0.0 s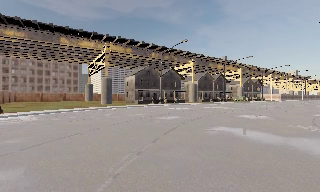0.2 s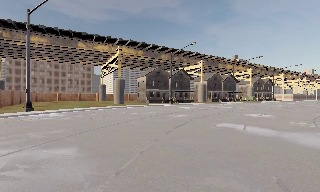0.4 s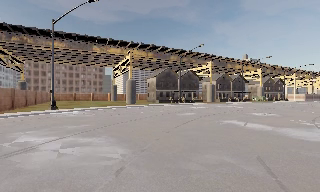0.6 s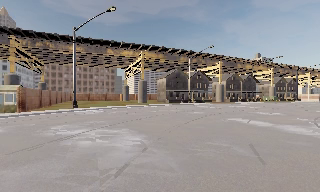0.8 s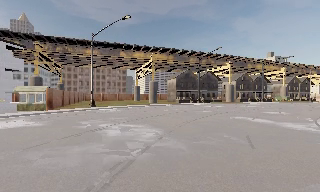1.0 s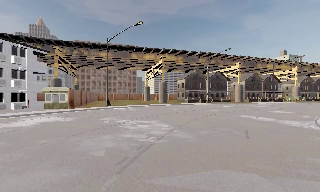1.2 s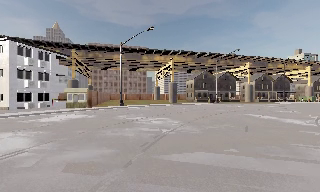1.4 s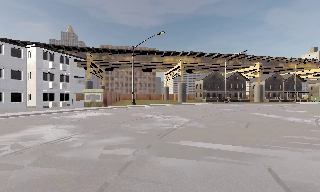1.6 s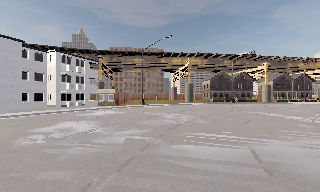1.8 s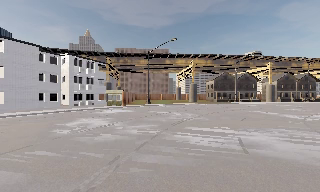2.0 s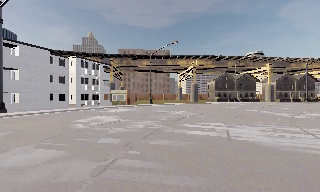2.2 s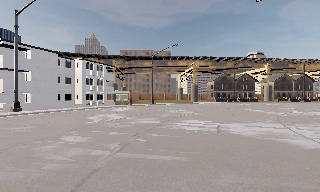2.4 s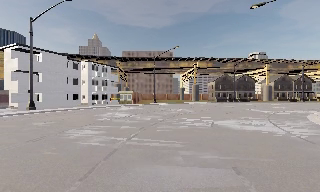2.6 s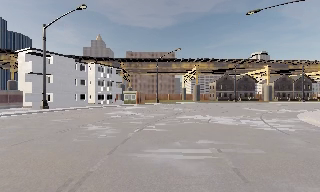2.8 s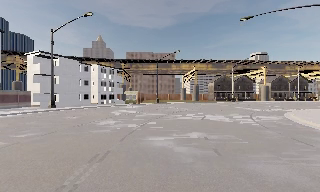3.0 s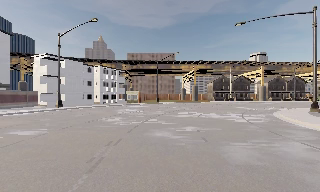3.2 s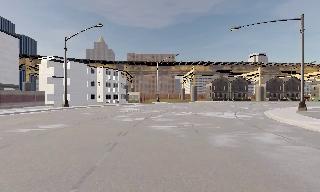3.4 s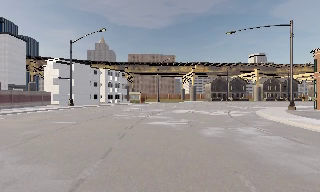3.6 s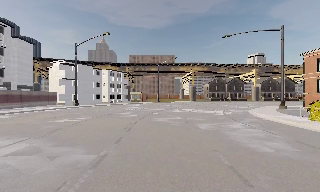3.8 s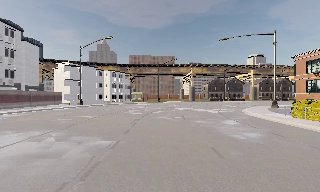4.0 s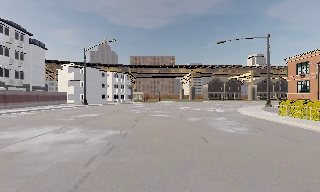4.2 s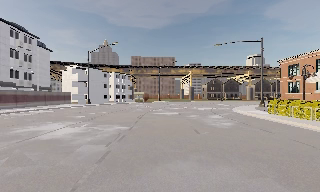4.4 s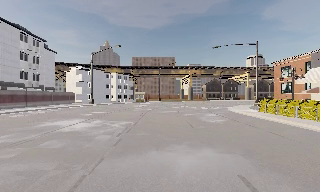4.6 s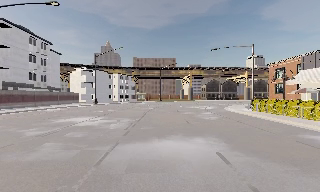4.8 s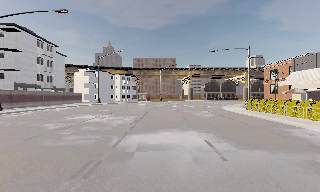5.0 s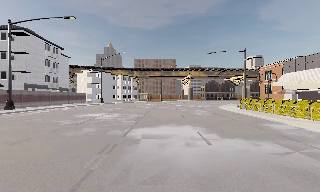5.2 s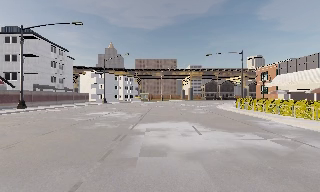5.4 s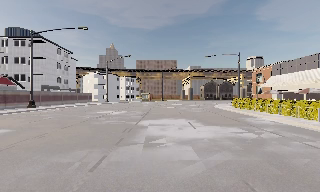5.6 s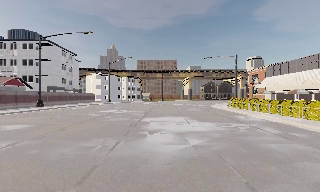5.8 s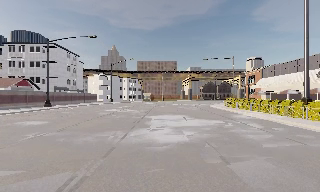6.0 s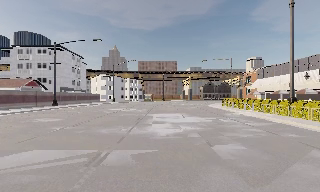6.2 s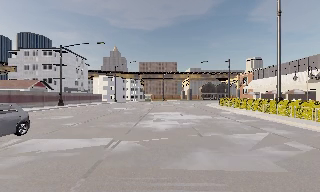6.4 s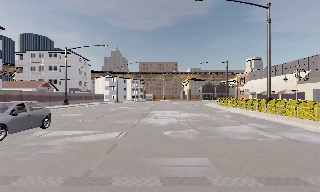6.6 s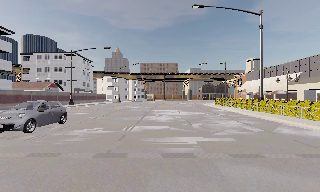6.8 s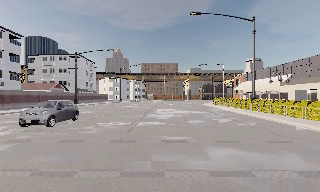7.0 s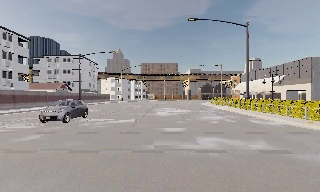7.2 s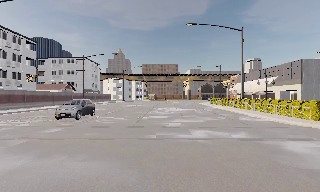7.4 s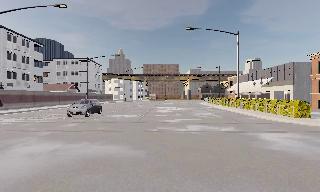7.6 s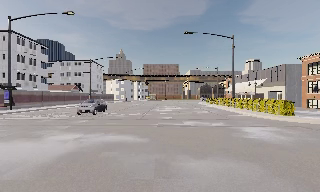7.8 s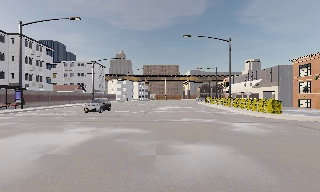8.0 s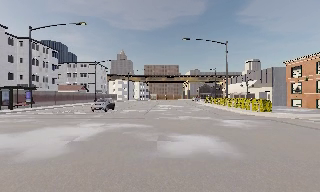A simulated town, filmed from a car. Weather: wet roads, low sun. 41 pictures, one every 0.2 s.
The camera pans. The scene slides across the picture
to the right.
The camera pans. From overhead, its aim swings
counterclockwise.
0.0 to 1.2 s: The scene slides to the right, as the camera pans about 20 degrees to its left. It travels backward, about 9 m, so what stands in front gets smaller.
1.2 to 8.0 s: The camera swings to its left by about 15 degrees, and the scene slides to the right. It travels backward, about 50 m, so what stands in front gets smaller.
The film runs backward here.
